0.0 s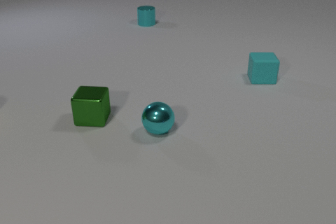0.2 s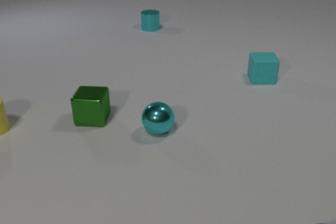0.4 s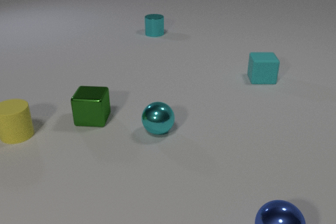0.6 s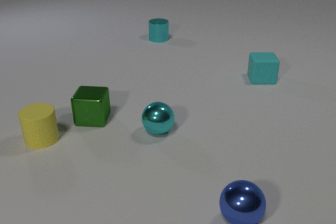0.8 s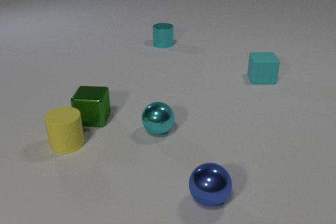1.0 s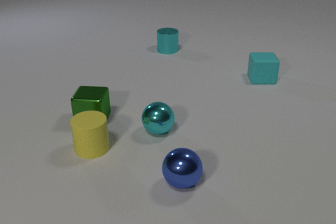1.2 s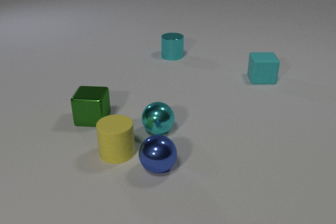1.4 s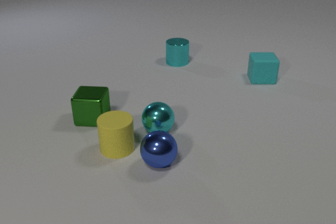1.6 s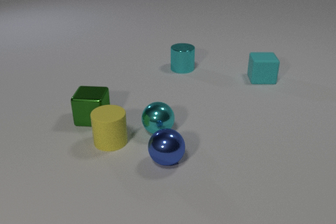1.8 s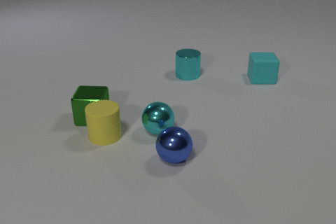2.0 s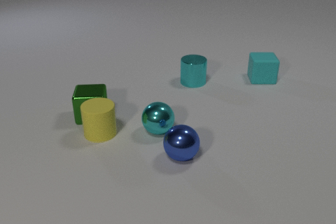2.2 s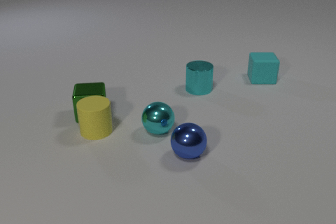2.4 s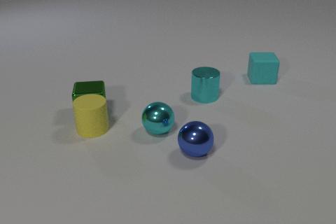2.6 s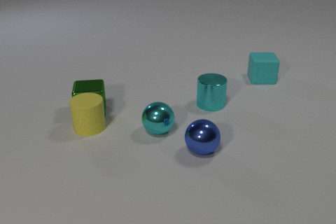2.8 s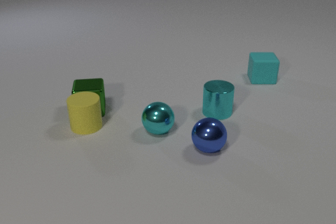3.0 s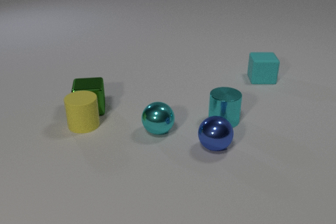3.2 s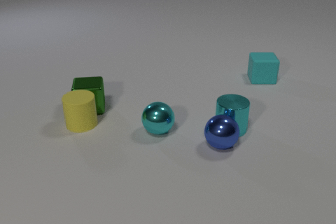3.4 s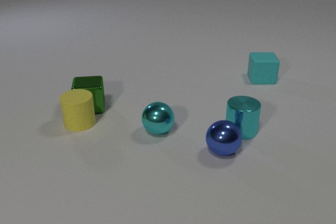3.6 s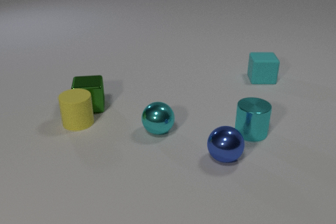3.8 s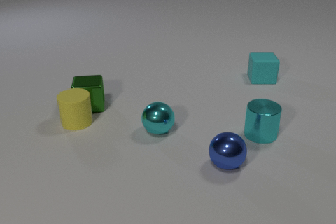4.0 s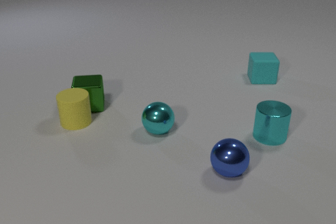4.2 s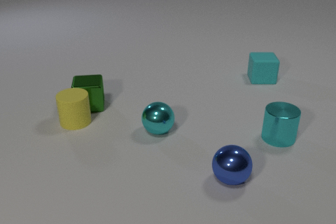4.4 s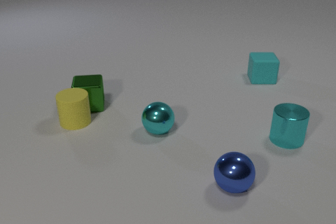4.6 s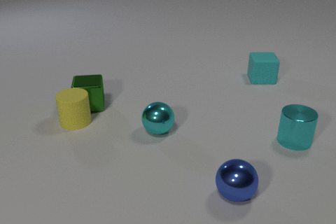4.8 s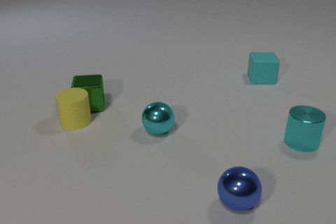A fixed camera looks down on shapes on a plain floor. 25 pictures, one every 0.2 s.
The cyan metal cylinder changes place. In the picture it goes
toward the camera.
0.0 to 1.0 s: The blue metal sphere comes in at the bottom edge, rolls to the left and away from the camera. The yellow rubber cylinder comes in at the left edge, slides to the right and toward the camera. The cyan metal cylinder slides toward the camera.
1.0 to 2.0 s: The blue metal sphere rolls away from the camera. The yellow rubber cylinder slides away from the camera. The cyan metal cylinder slides toward the camera. The blue metal sphere and the yellow rubber cylinder collide. The yellow rubber cylinder and the green metal cube collide.
2.0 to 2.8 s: The blue metal sphere rolls to the right and away from the camera. The yellow rubber cylinder slides away from the camera and to the left. The green metal cube slides away from the camera. The cyan metal cylinder slides toward the camera.
2.8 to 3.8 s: The blue metal sphere rolls toward the camera and to the right. The yellow rubber cylinder slides away from the camera and to the left. The green metal cube slides away from the camera. The cyan metal cylinder slides to the right and toward the camera. The blue metal sphere and the cyan metal cylinder collide.
3.8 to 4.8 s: The blue metal sphere rolls toward the camera. The cyan metal cylinder slides to the right.
Are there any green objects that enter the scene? no.
What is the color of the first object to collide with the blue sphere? yellow.
What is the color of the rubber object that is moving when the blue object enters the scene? yellow.
